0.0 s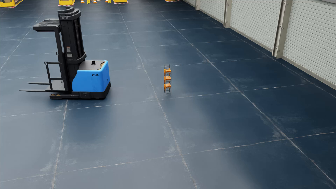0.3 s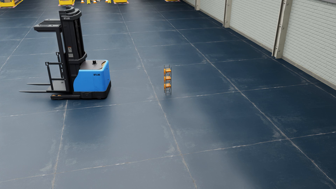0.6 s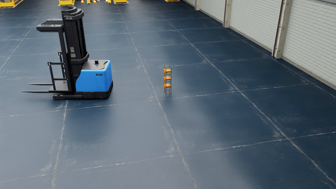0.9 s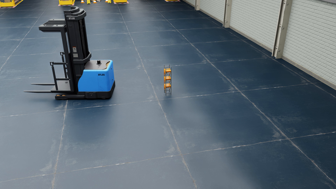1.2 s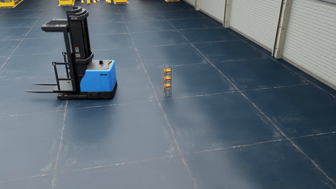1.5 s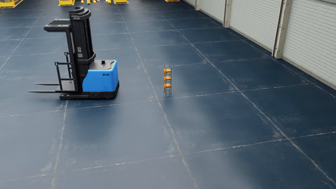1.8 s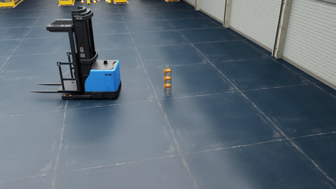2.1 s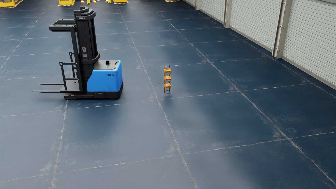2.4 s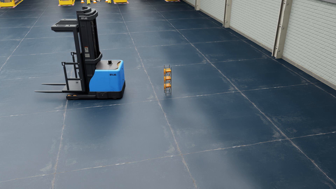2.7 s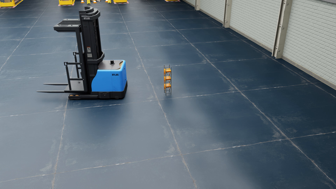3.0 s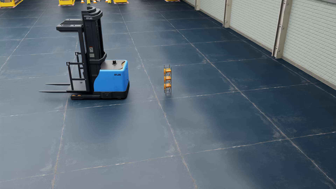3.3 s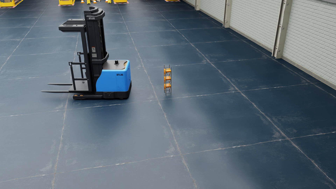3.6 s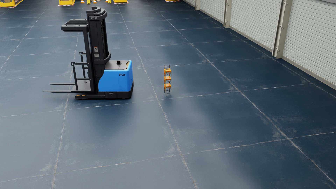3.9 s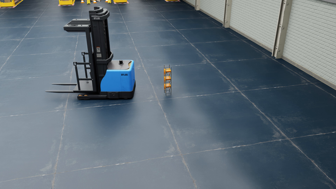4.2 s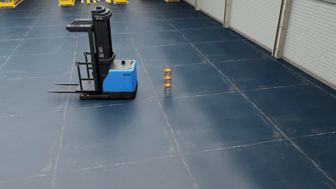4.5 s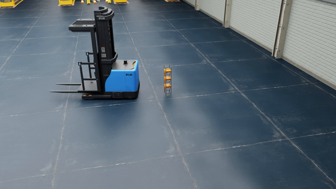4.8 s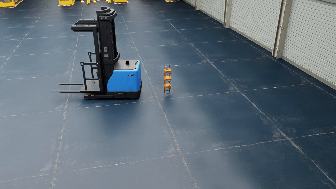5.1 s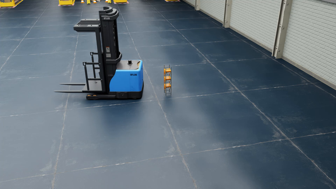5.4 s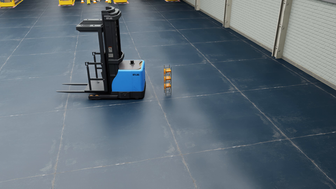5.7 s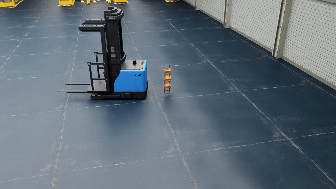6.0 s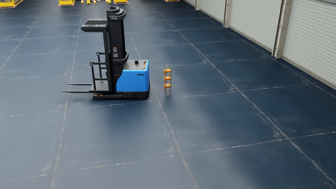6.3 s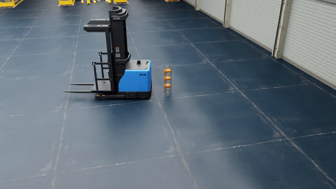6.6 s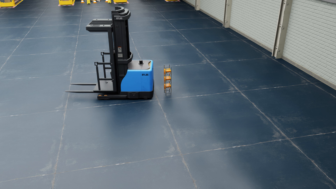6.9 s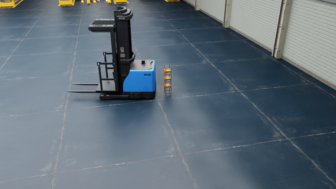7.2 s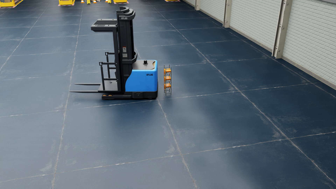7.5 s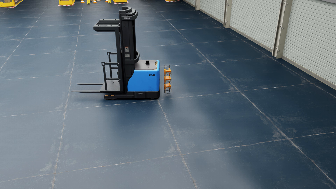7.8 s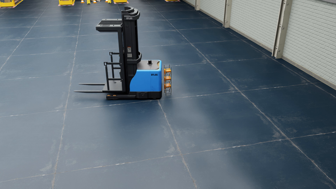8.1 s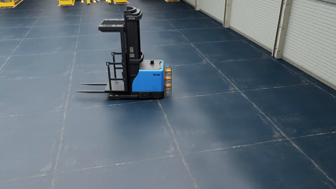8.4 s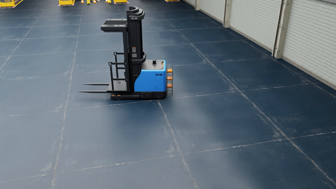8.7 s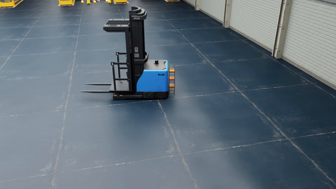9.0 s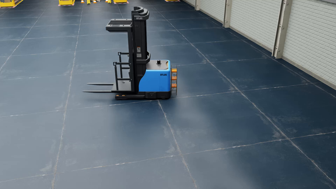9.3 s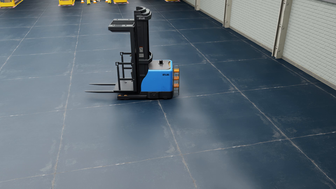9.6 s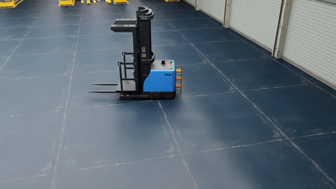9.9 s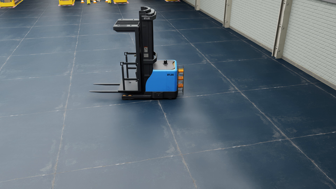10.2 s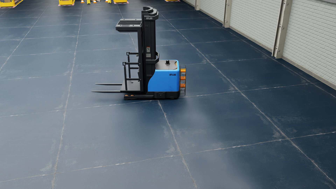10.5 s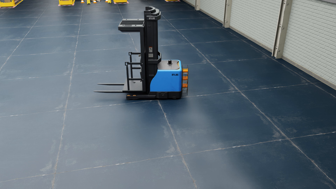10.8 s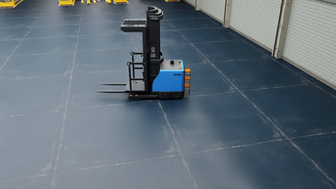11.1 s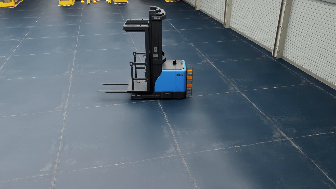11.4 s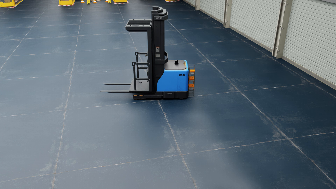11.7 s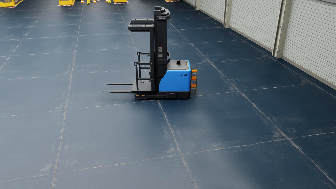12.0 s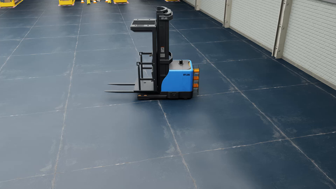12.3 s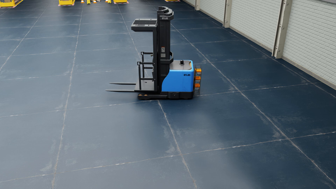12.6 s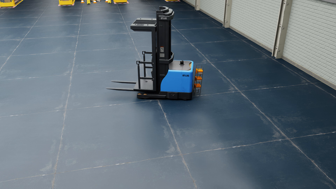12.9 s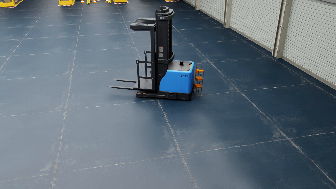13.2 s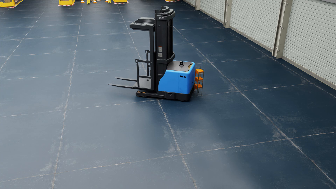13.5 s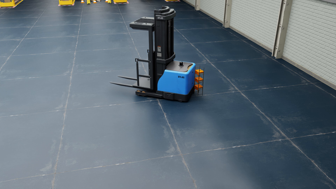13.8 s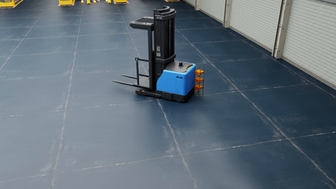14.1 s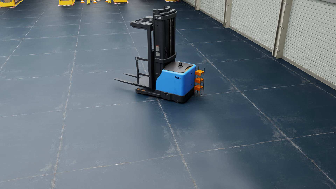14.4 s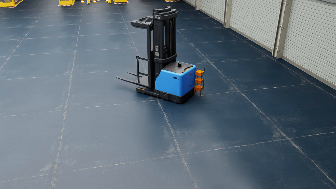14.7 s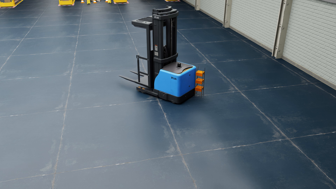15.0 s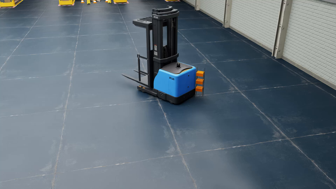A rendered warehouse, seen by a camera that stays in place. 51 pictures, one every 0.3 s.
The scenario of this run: A forklift runs into an object in its way.
